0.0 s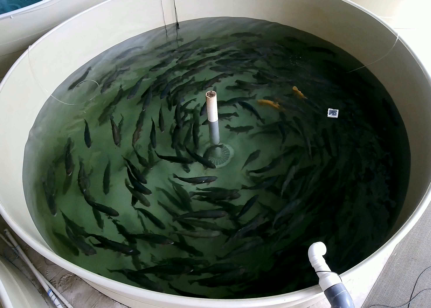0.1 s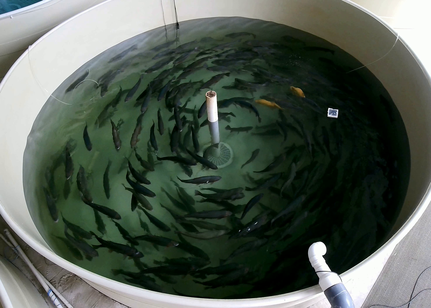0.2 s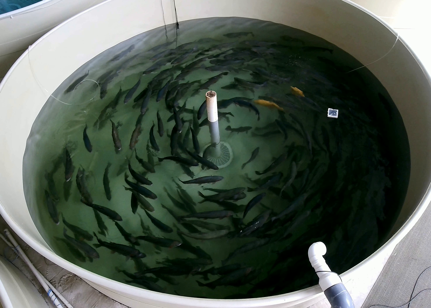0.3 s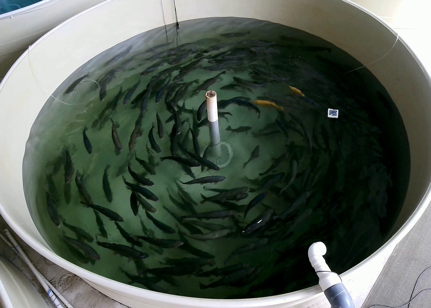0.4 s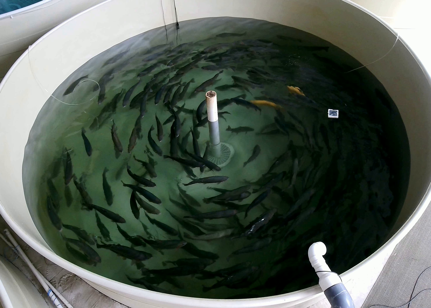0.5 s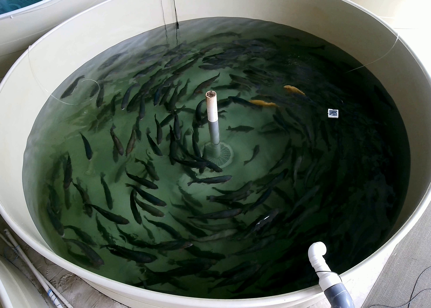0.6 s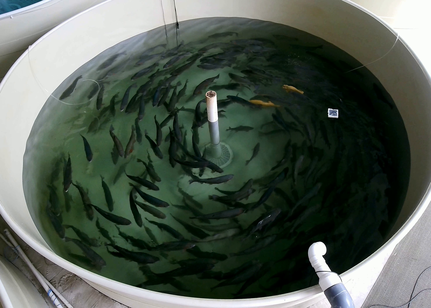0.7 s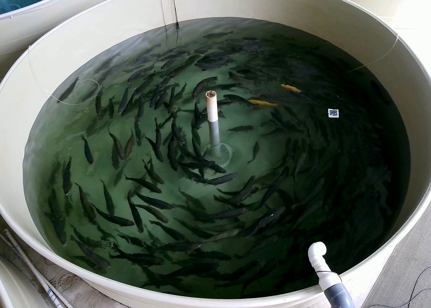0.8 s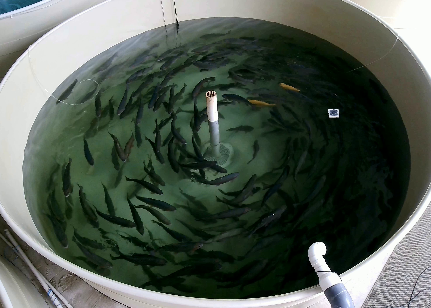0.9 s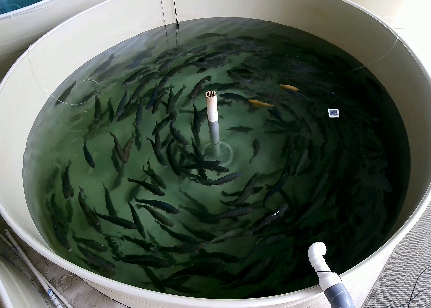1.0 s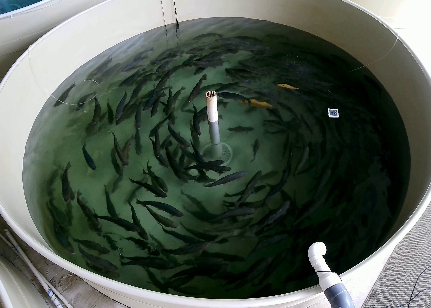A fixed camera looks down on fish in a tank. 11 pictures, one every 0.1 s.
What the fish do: Normal cruising.
